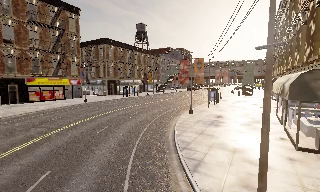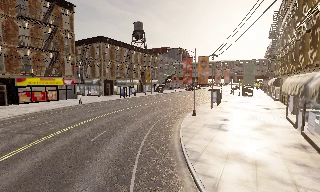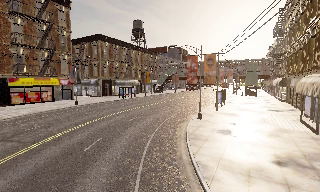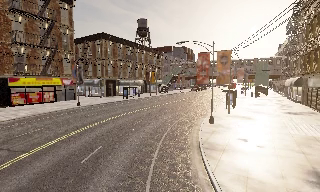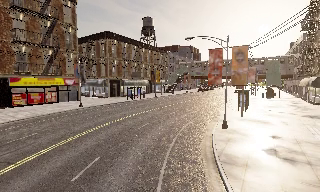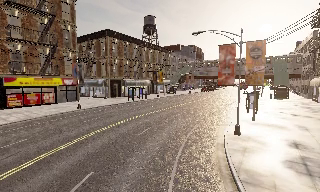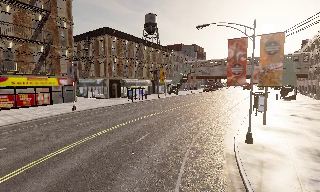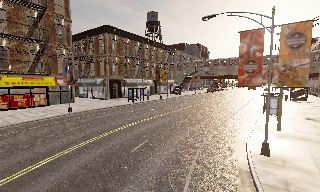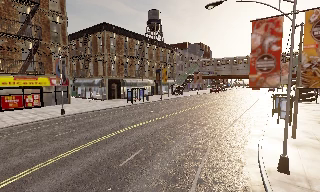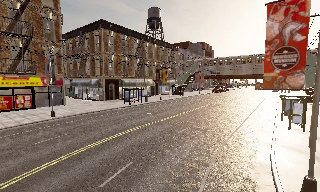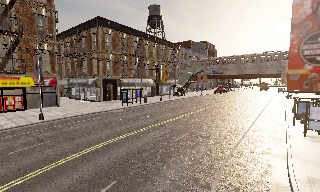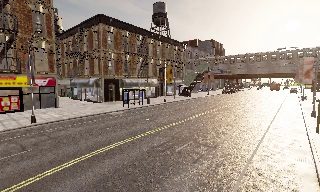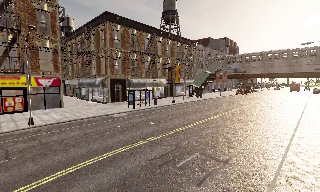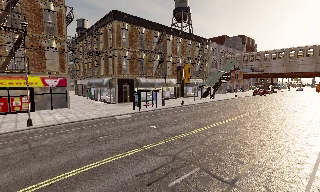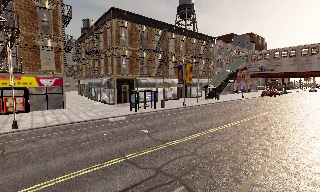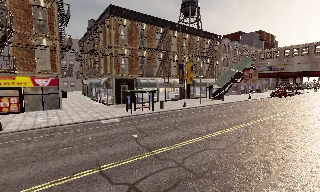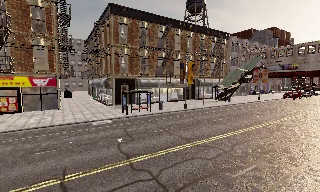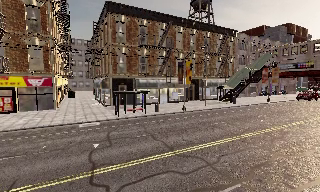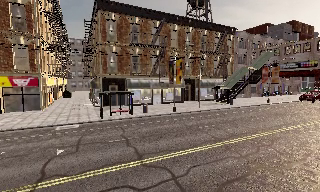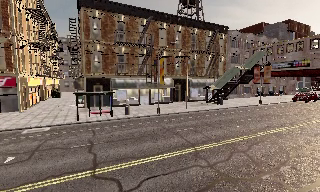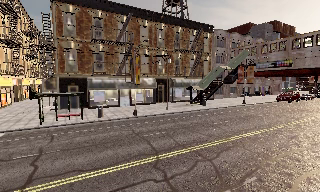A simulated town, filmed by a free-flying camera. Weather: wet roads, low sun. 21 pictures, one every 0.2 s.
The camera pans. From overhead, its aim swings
counterclockwise.
0.0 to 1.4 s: The camera travels forward, about 11 m, so what stands in front looms larger.
1.4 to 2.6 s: The camera pans to its left, which is counterclockwise from overhead, by about 15 degrees. It travels forward, about 10 m, so what stands in front looms larger.
2.6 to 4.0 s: The camera pans to its left, which is counterclockwise from overhead, by about 10 degrees. It travels to its right and forward, about 14 m, so close, fixed things drift to the left.
The film runs forward here.
